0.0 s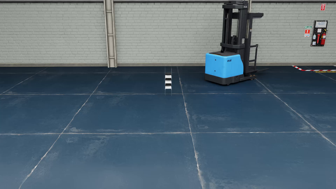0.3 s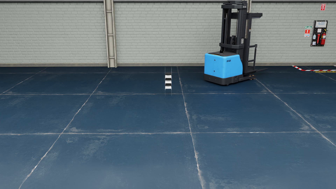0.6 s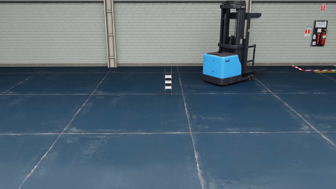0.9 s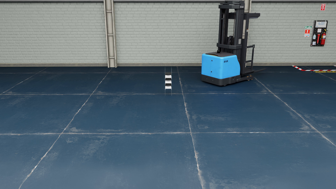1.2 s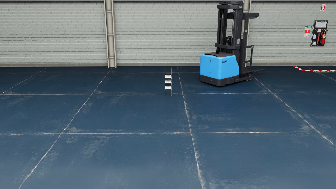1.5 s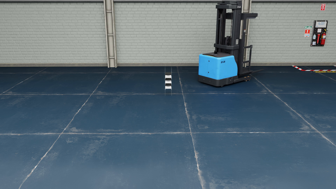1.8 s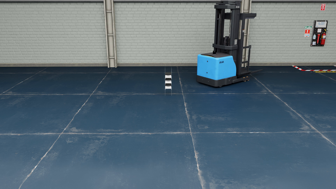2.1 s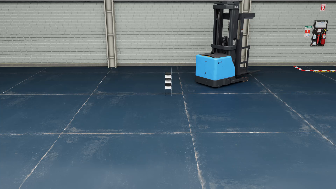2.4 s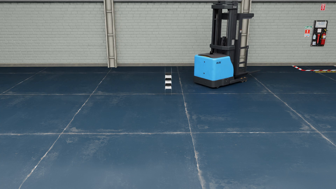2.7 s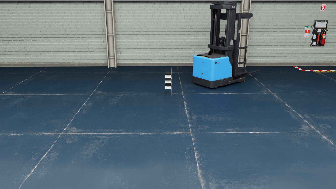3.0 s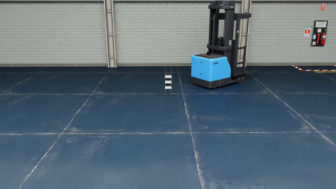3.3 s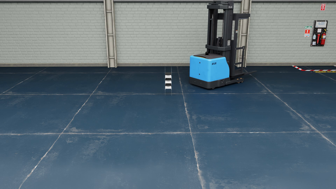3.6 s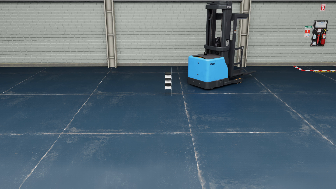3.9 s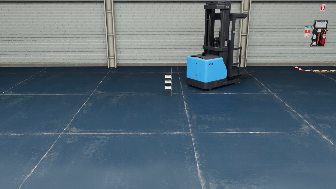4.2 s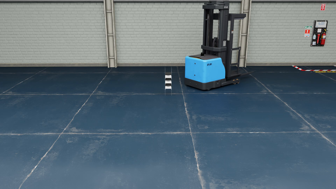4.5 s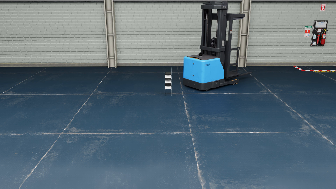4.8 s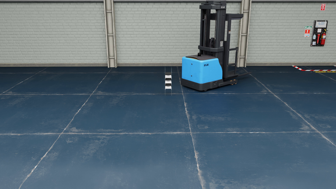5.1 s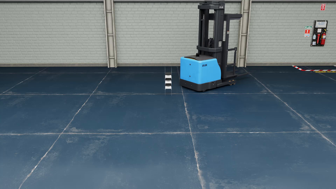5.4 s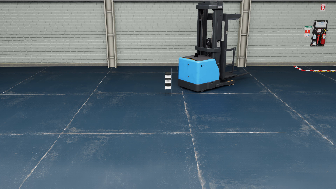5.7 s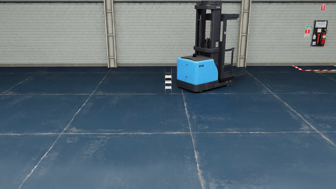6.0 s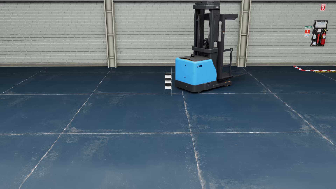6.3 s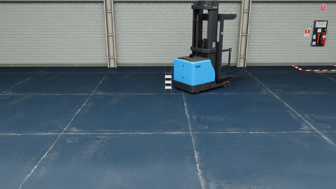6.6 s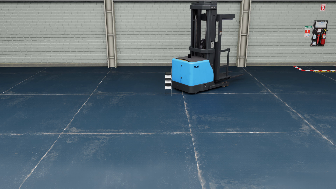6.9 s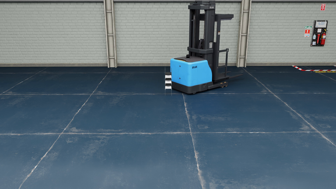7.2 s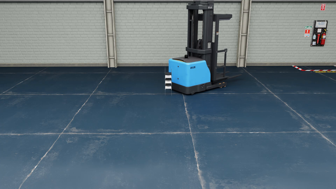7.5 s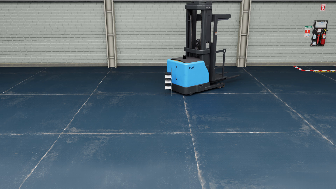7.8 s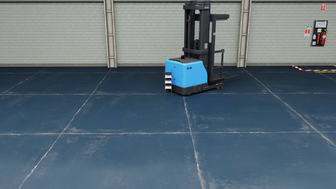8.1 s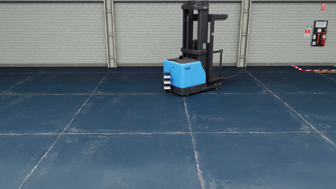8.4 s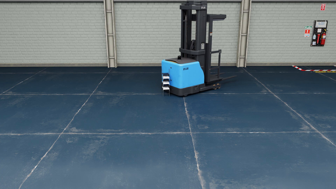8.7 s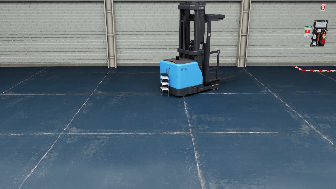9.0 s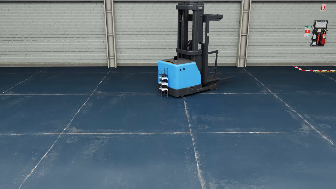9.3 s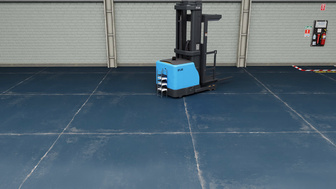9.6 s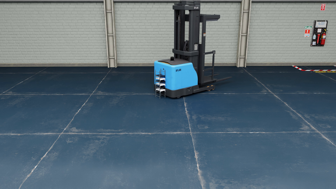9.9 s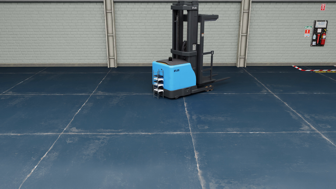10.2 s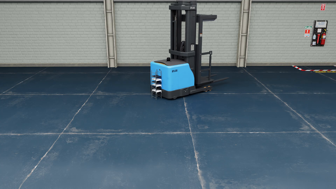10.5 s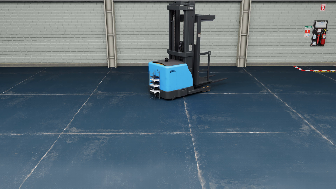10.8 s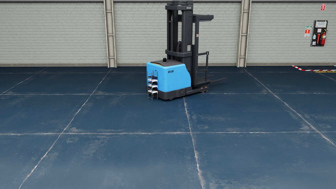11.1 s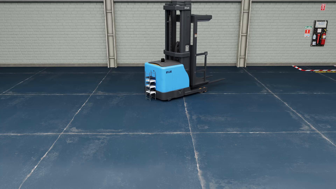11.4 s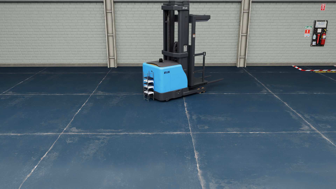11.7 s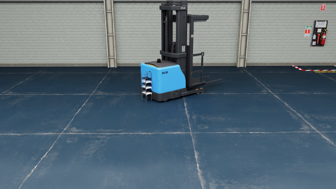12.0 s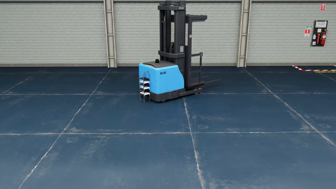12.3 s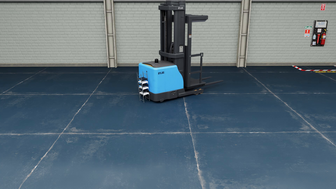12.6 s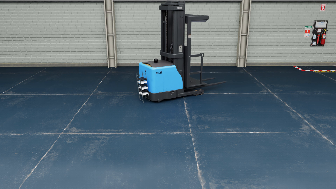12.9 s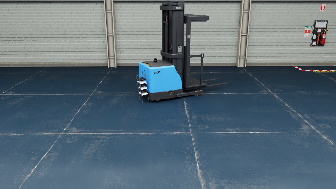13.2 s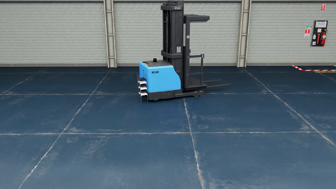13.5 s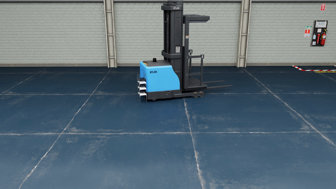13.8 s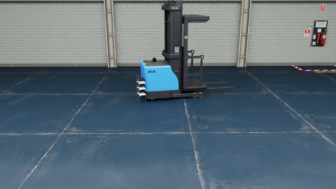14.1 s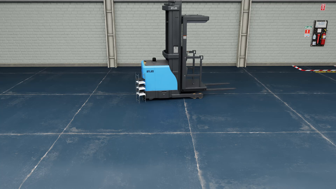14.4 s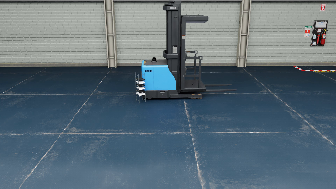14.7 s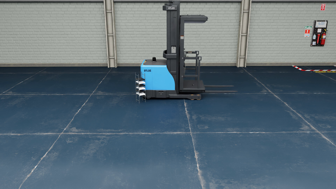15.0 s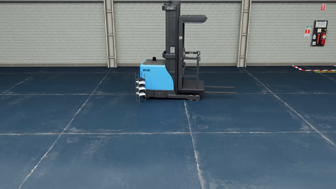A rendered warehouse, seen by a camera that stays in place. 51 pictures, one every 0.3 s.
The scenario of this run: A forklift runs into an object in its way.
